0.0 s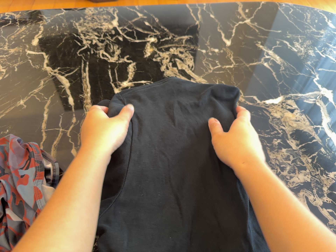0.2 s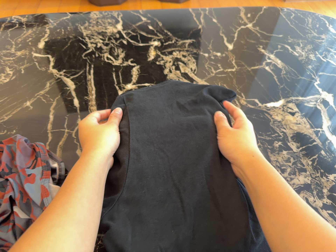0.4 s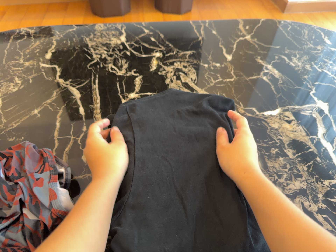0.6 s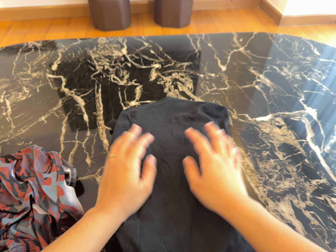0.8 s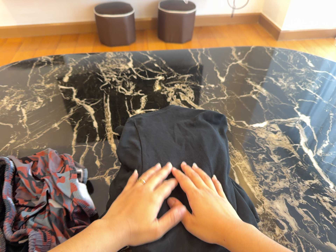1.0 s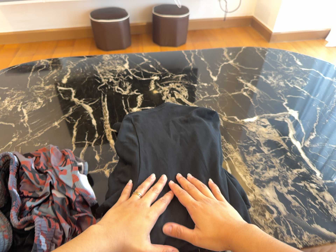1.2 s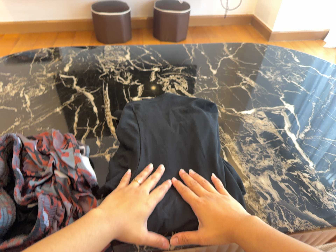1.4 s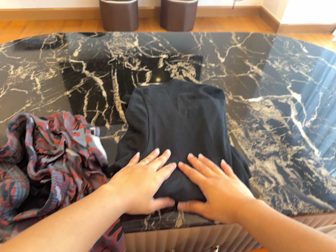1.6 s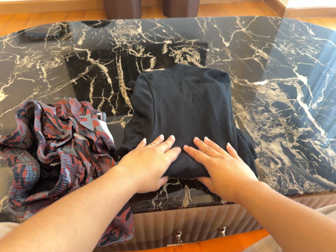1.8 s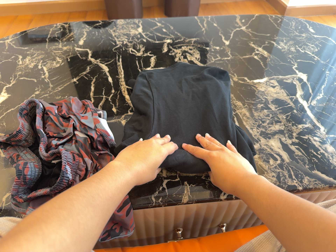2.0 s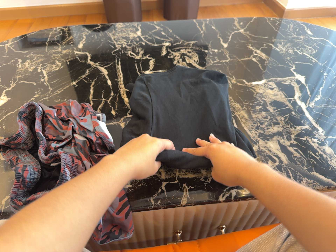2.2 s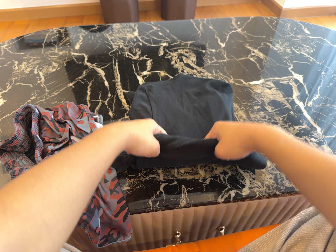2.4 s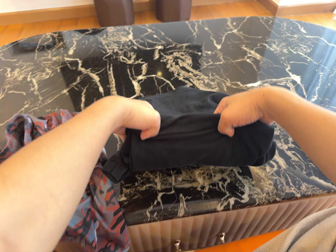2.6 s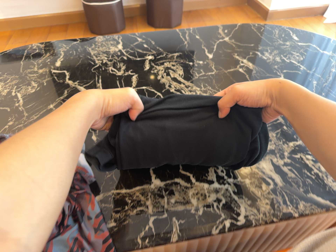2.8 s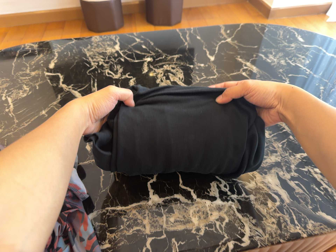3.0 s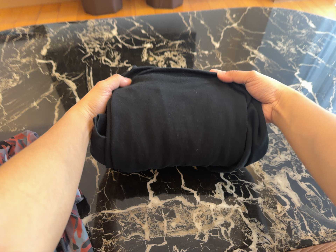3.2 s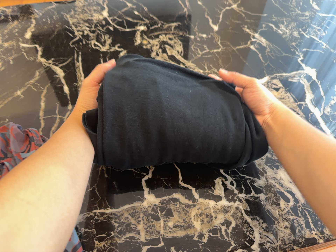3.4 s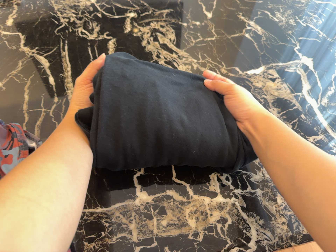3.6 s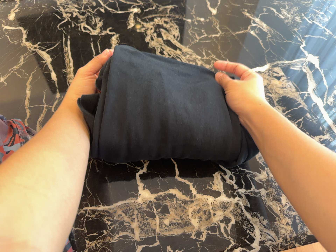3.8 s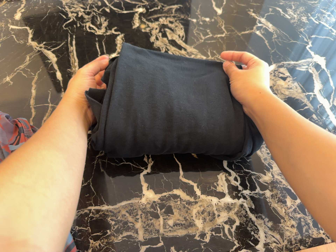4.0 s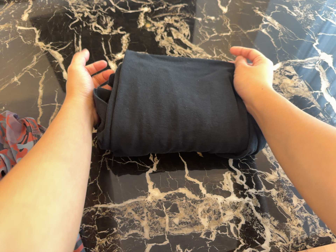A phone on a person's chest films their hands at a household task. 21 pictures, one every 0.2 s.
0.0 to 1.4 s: The camera travels backward and toward the bottom of its view, about 18 cm, so what stands in front gets smaller.
1.4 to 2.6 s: The camera shifts only a little, or ends up much as it began.
2.6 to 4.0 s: The camera travels forward and toward the top of its view, about 14 cm, so what stands in front looms larger. Its aim tips toward the bottom of its view by about 10 degrees.
The film runs forward here.
